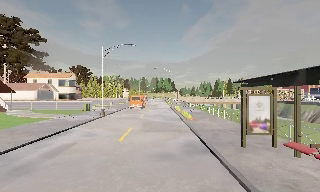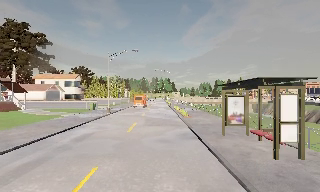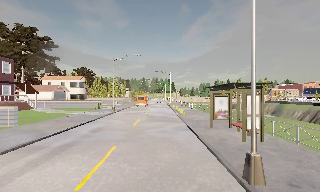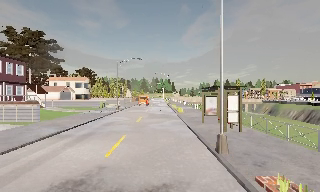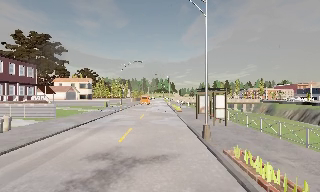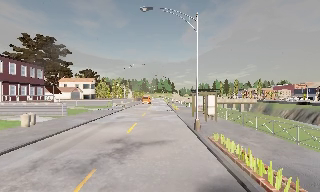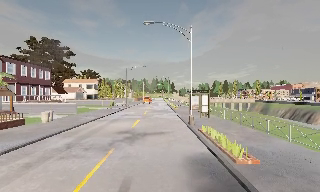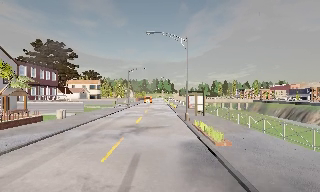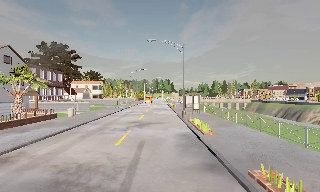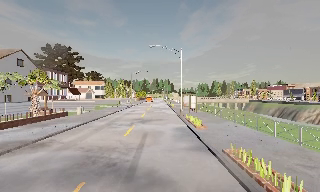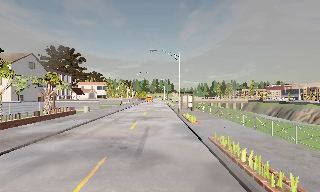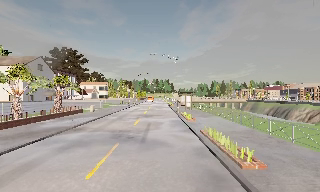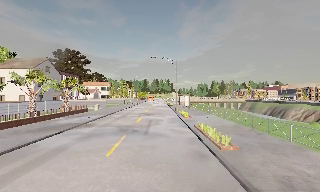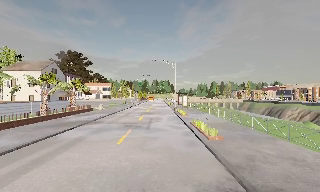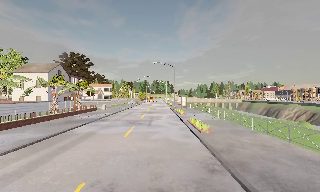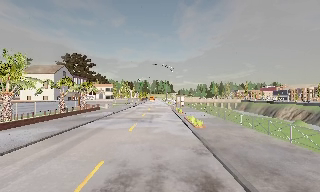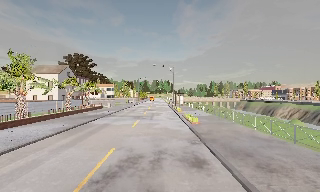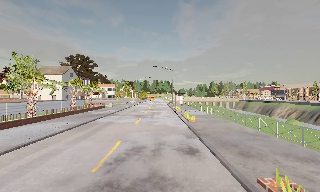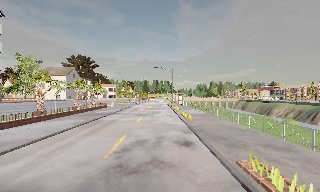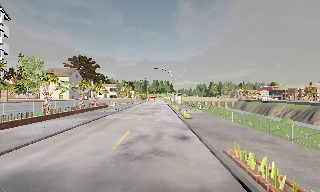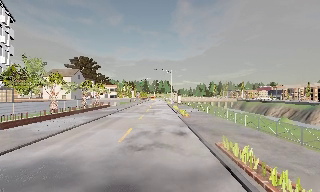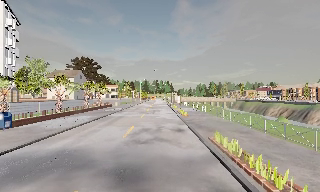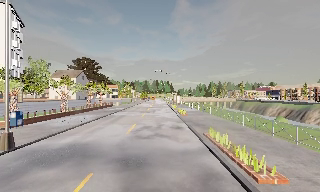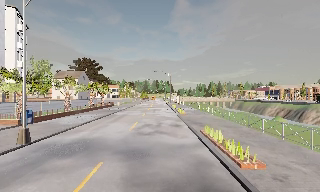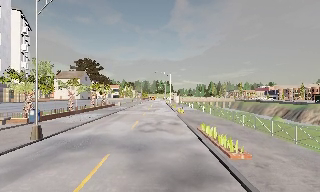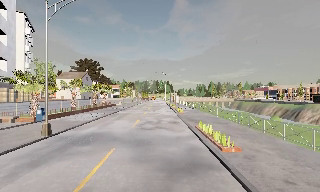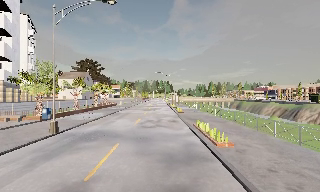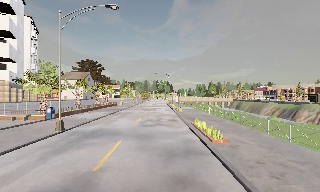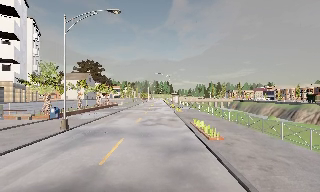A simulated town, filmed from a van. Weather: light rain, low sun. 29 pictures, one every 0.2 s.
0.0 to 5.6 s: The camera travels backward, about 40 m, so what stands in front gets smaller. It loses speed.
The film runs backward here.
